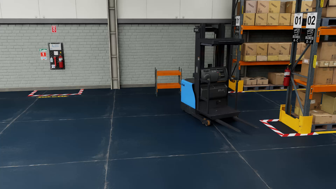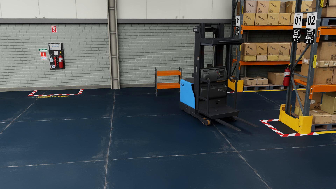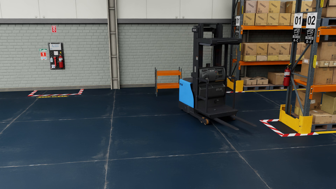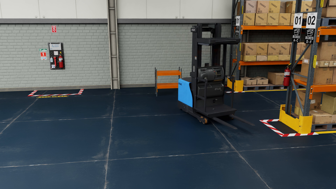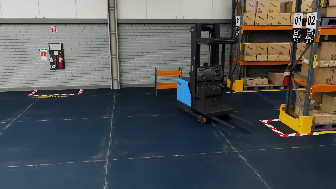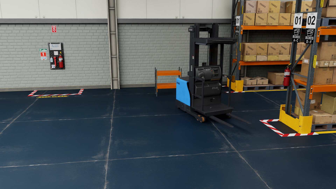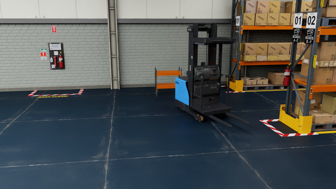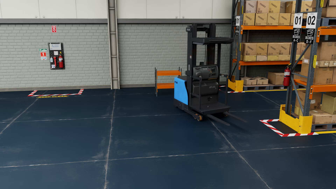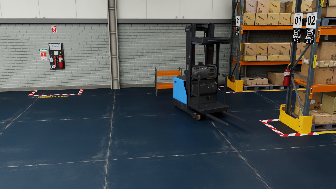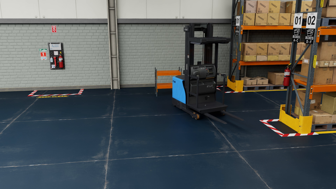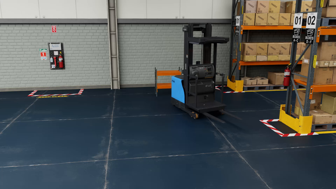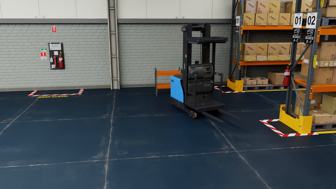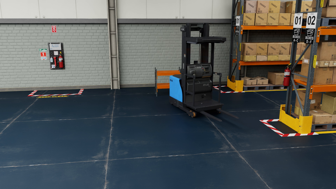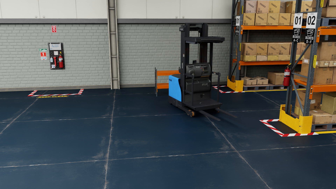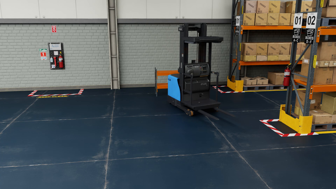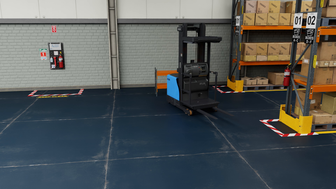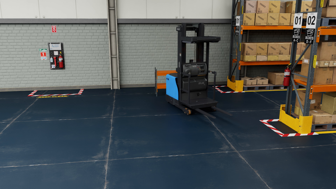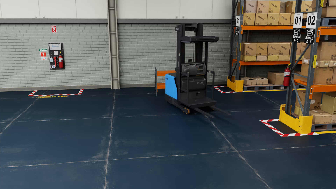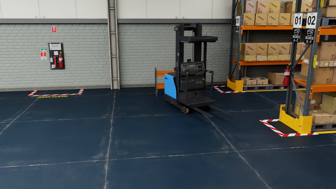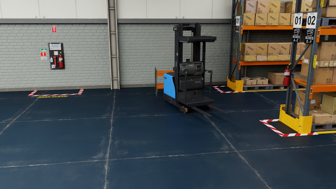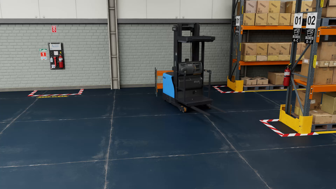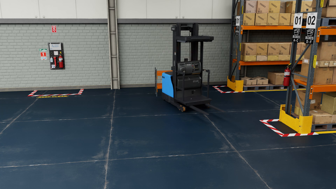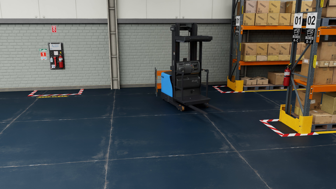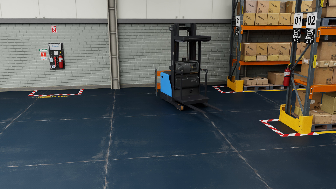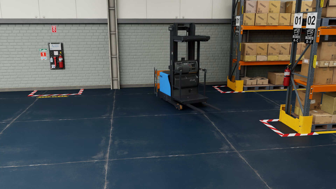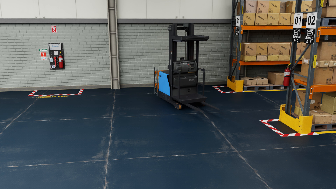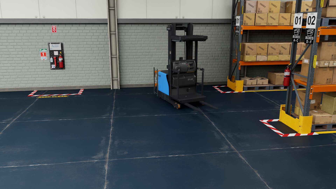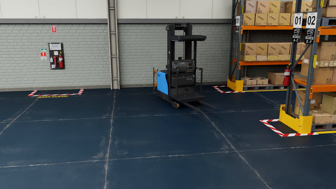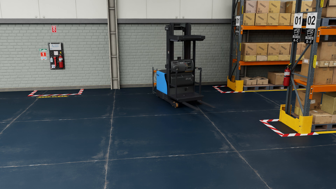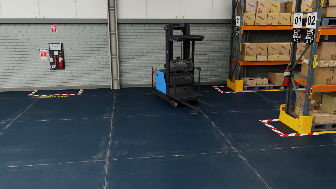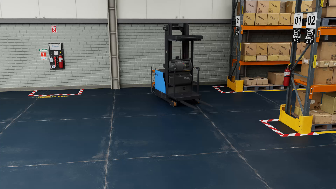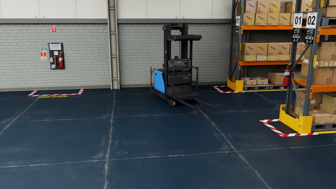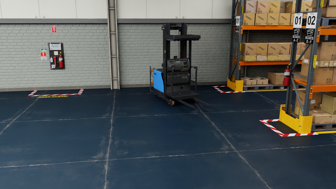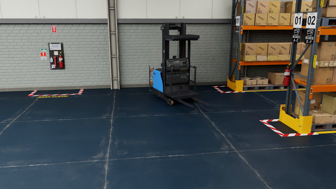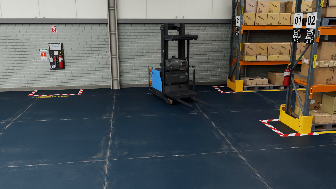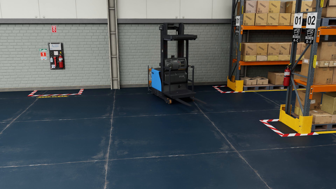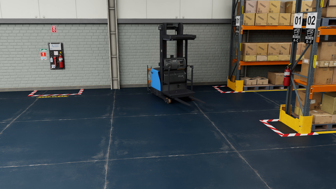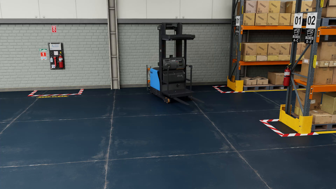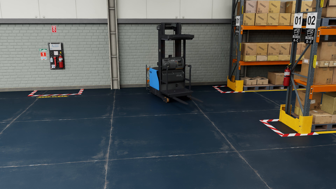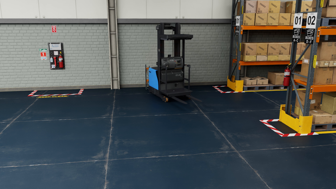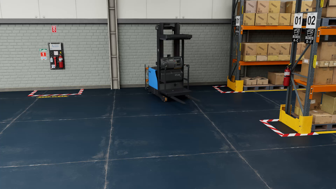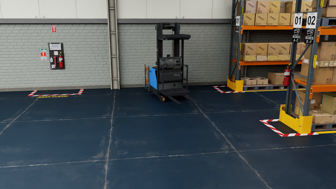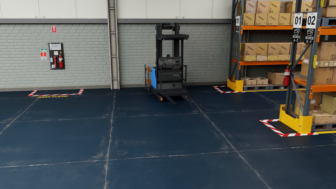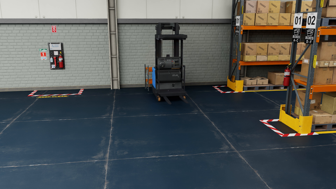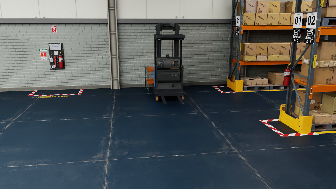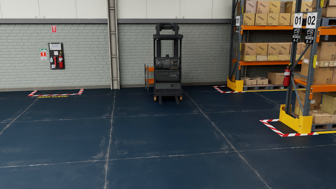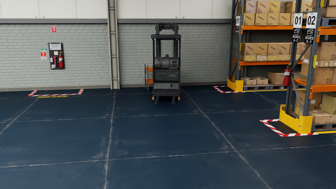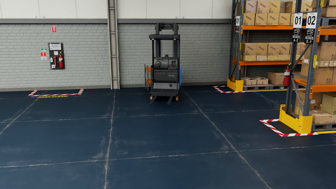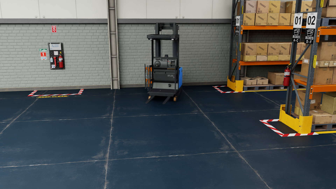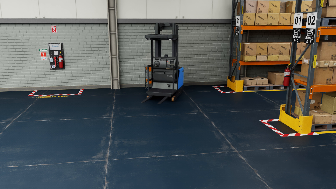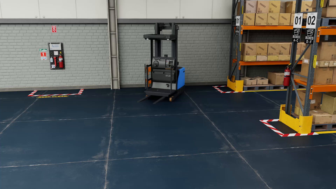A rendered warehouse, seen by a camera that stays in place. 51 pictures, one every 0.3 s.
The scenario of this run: A forklift runs into an object in its way.
